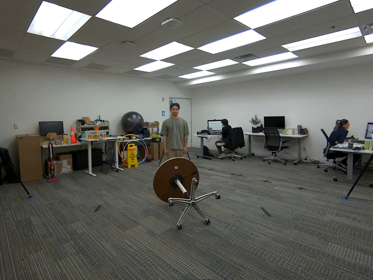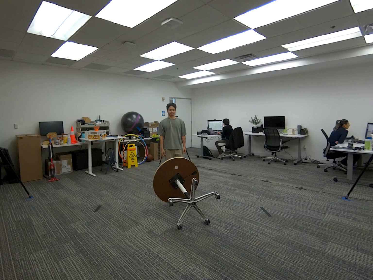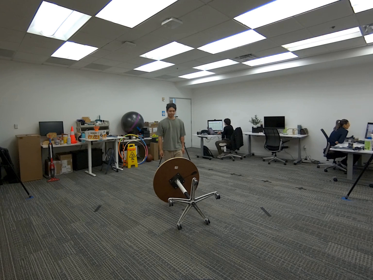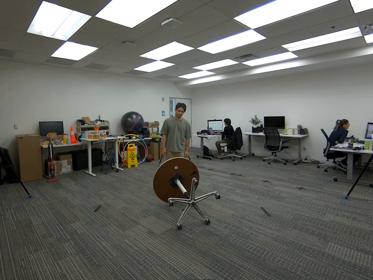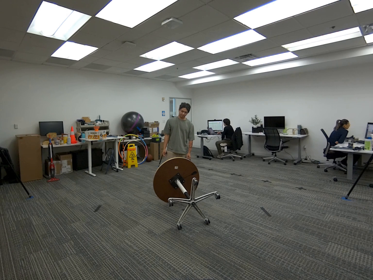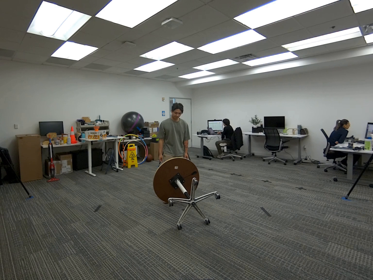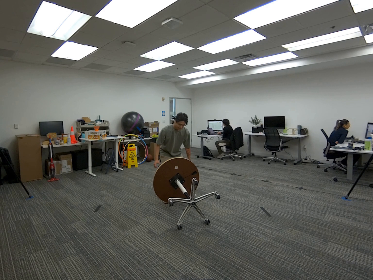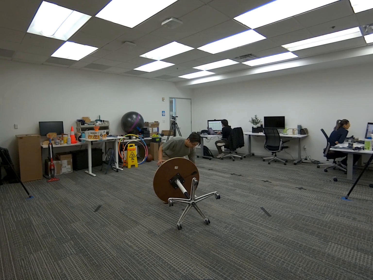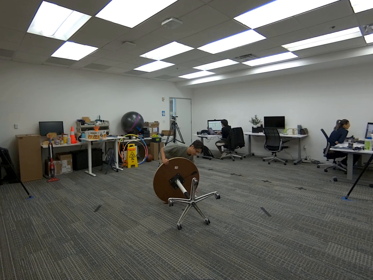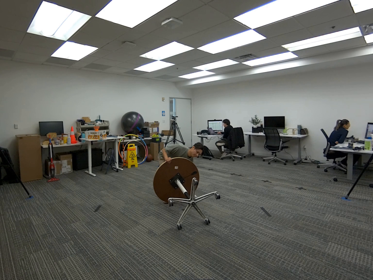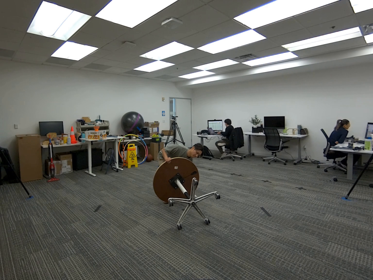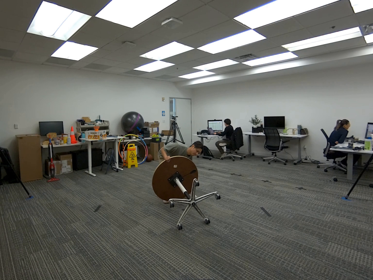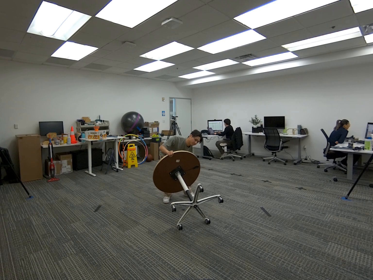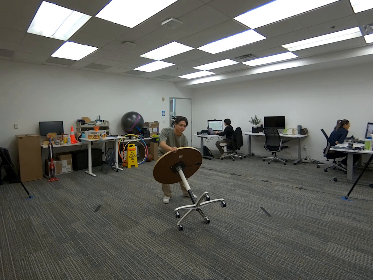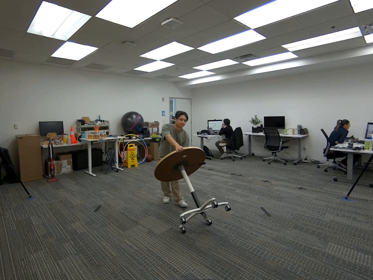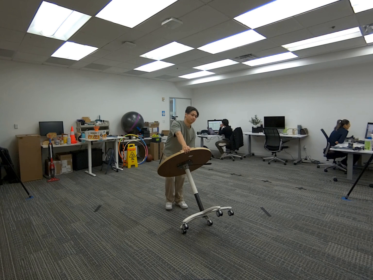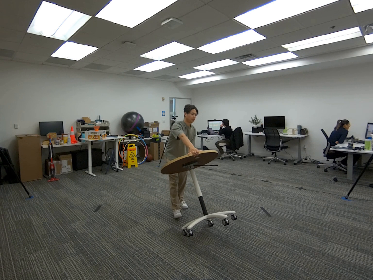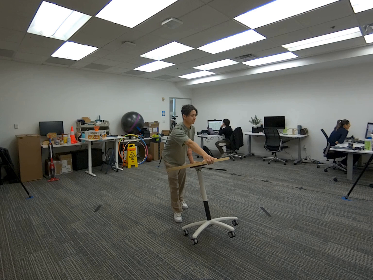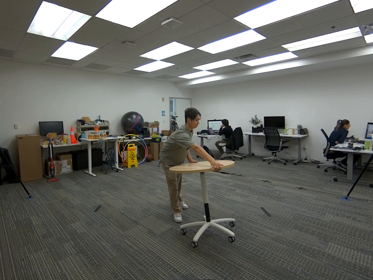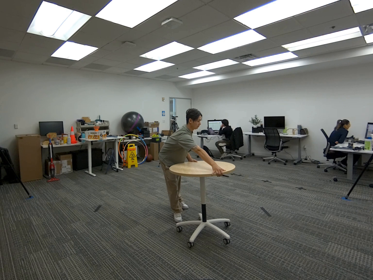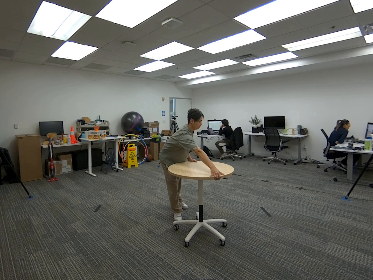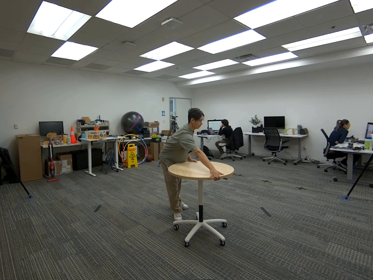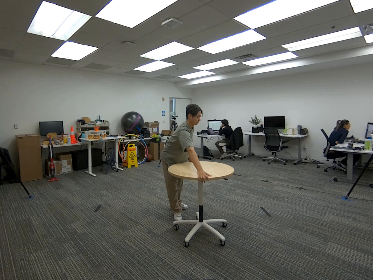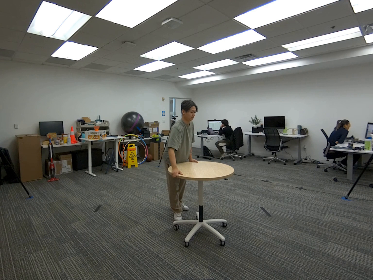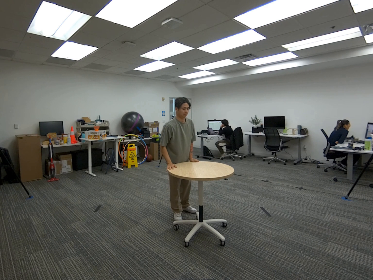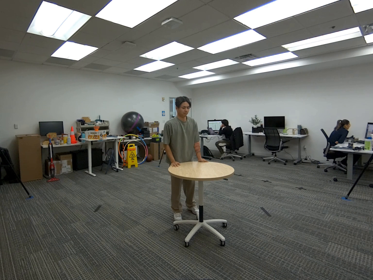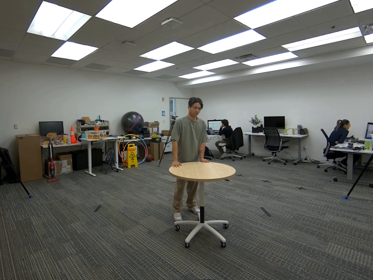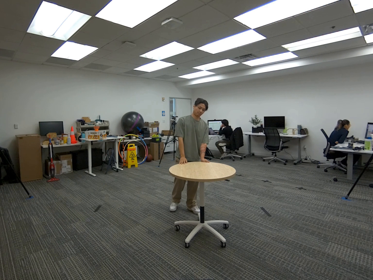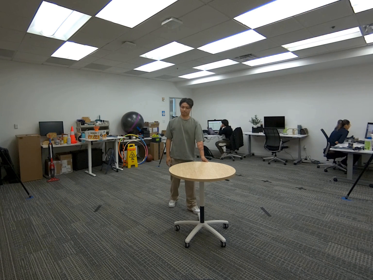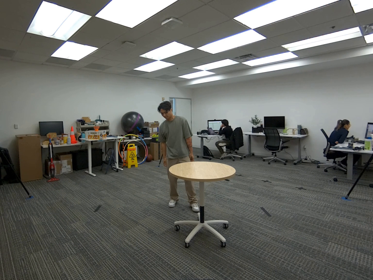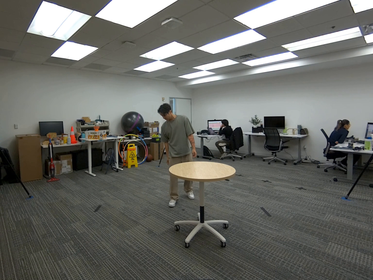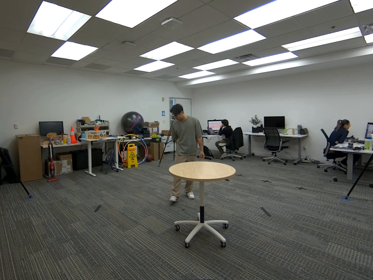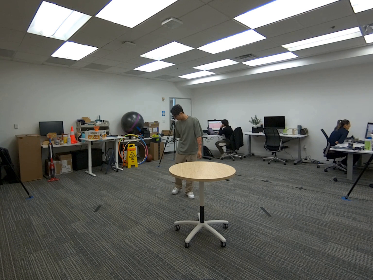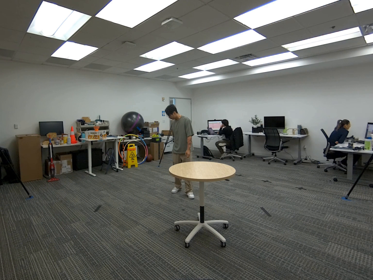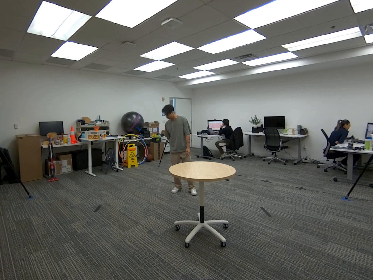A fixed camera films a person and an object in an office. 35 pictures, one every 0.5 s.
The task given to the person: Walk to the round table lying on its side, grasp it with both hands, and lift it until it is upright.
